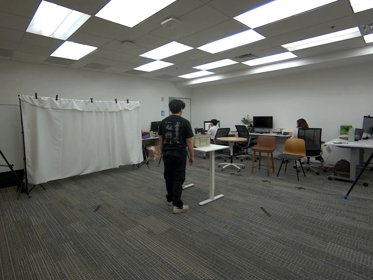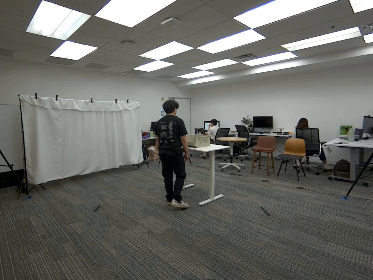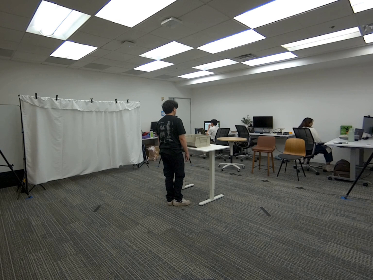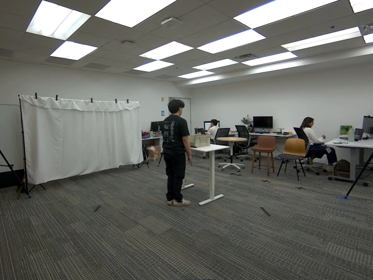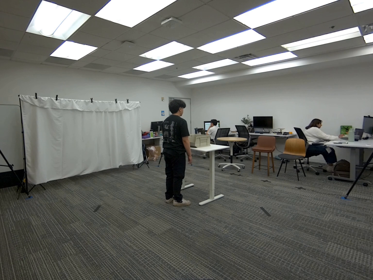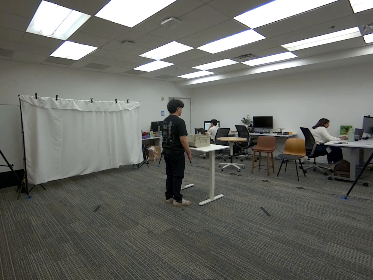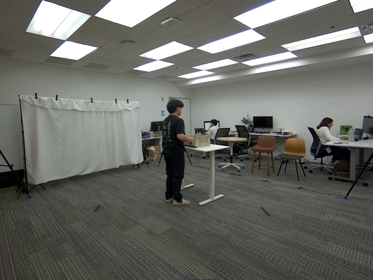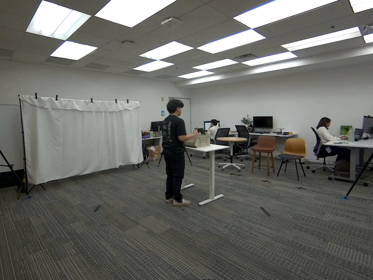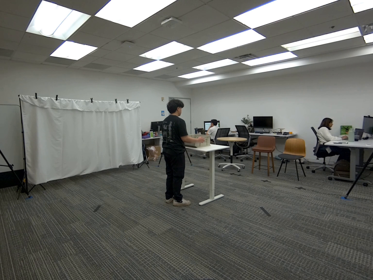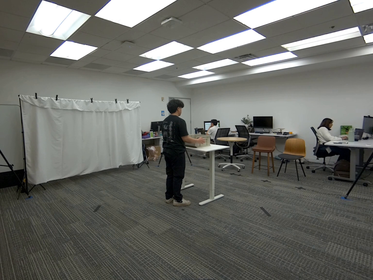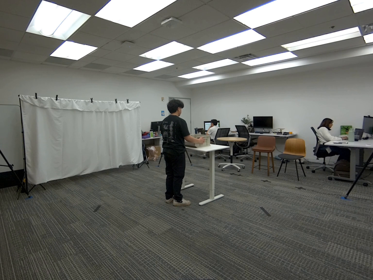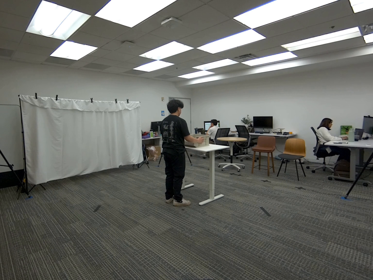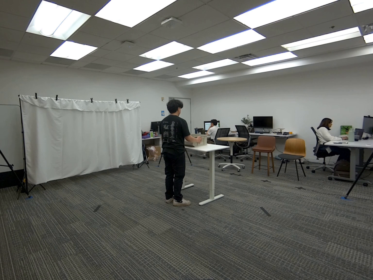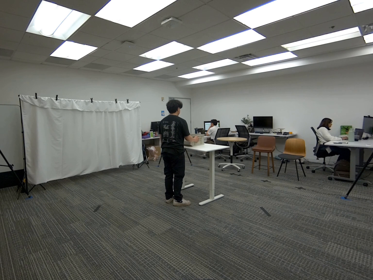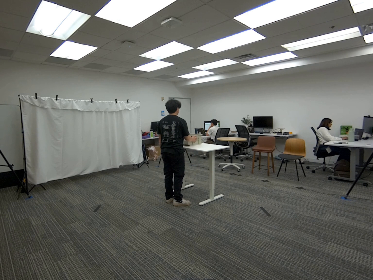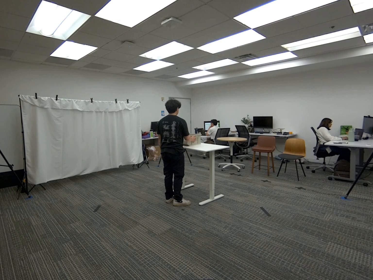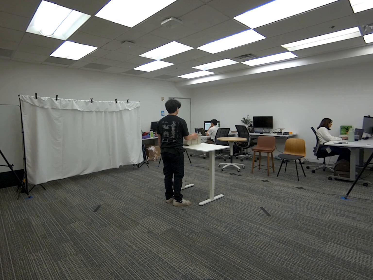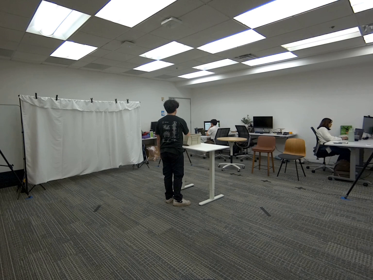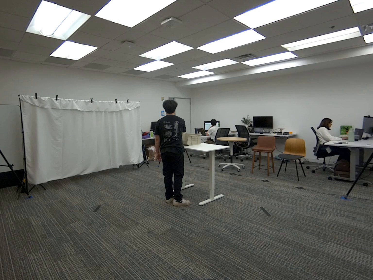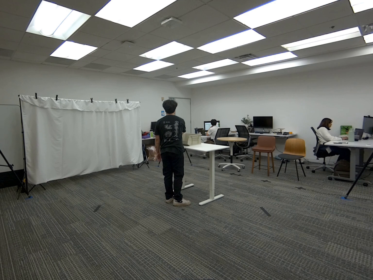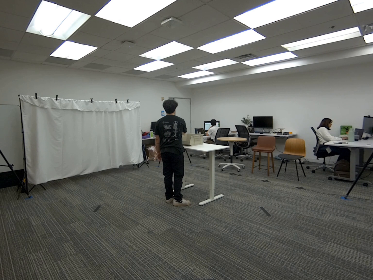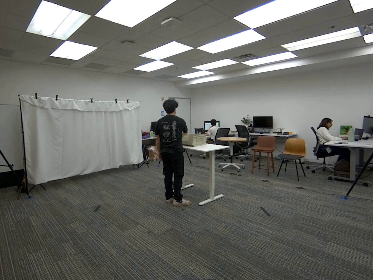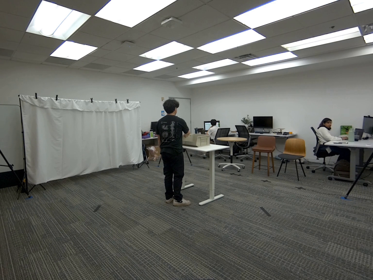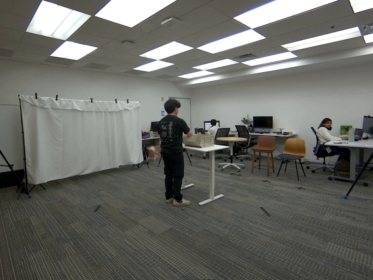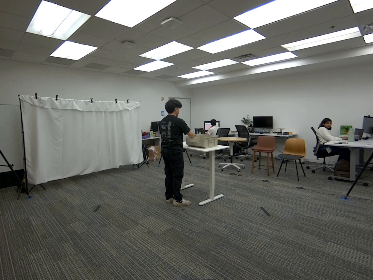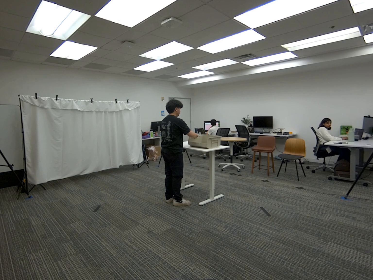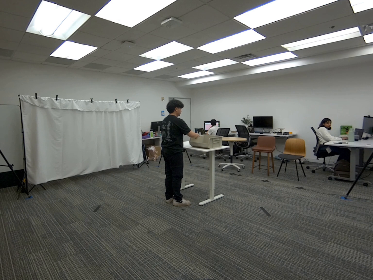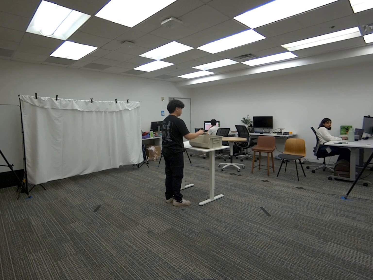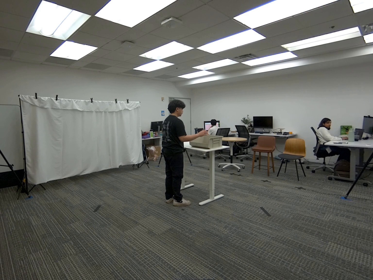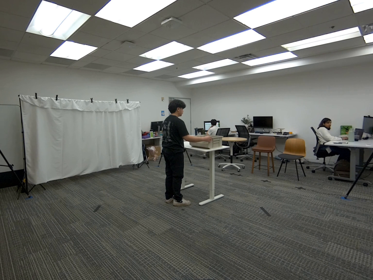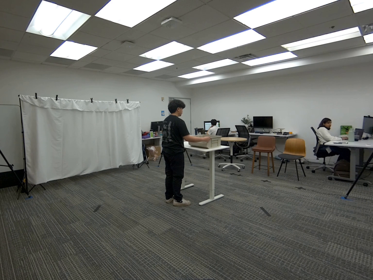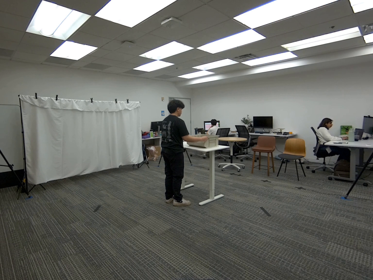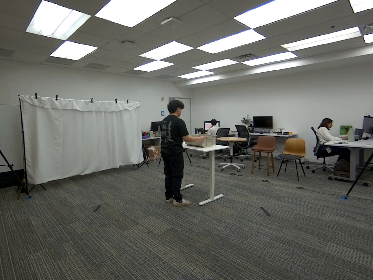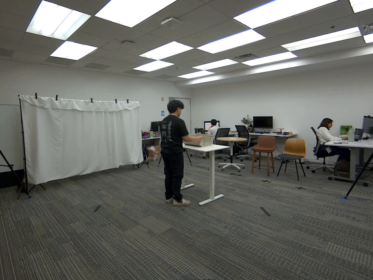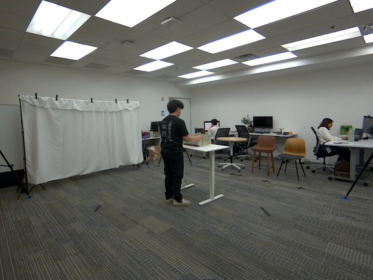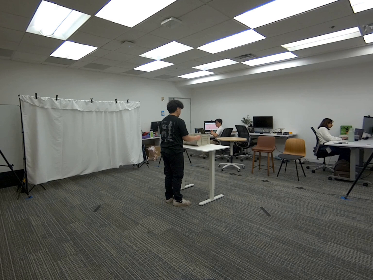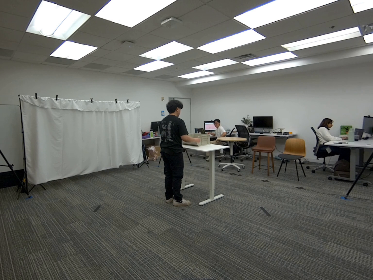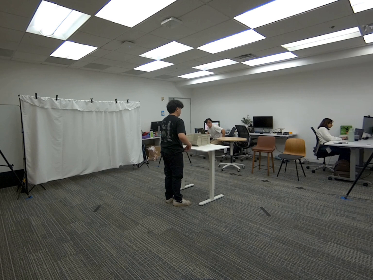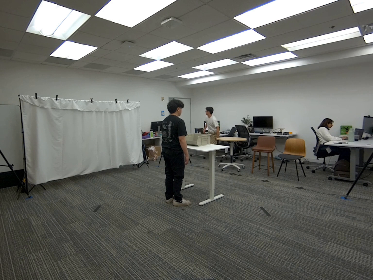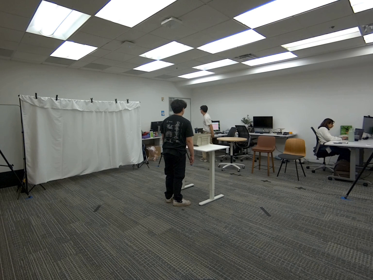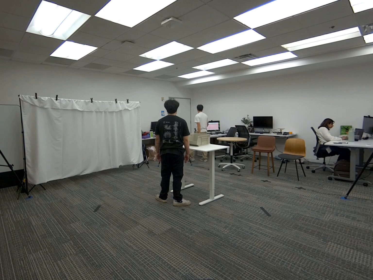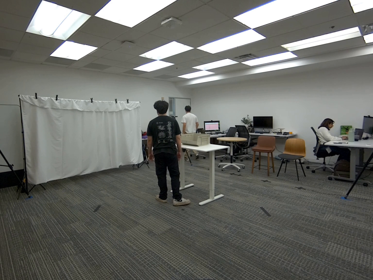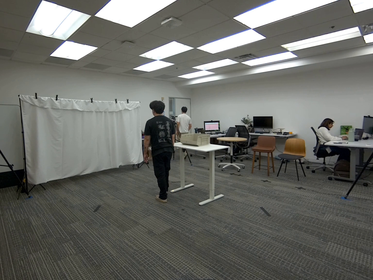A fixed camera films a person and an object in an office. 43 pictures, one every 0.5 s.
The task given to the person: Walk over to the beige bin on the white desk, using the right hand, slide the bin back and forth on the surface. Leave the bin on the desk when finished.
